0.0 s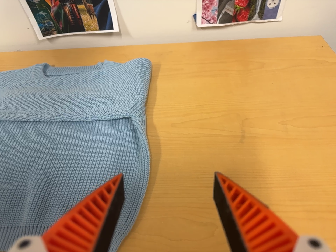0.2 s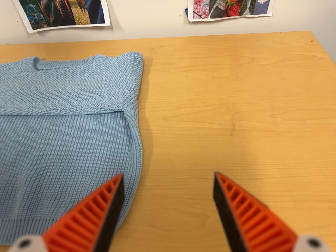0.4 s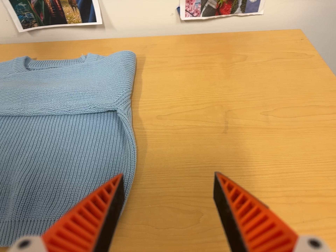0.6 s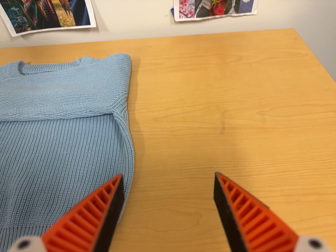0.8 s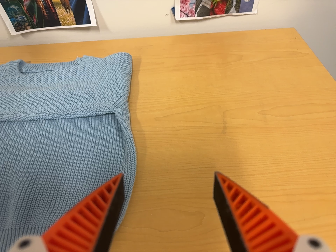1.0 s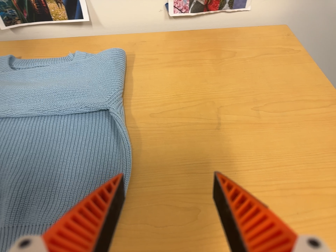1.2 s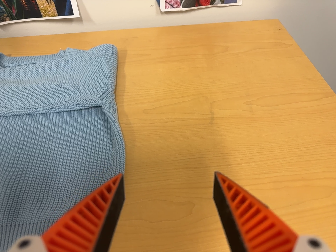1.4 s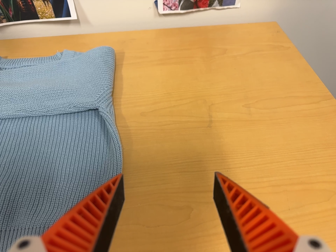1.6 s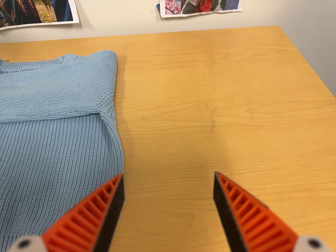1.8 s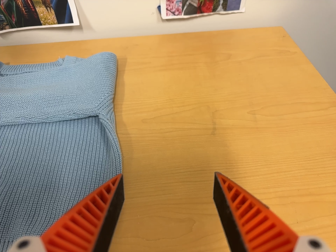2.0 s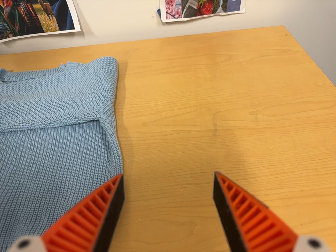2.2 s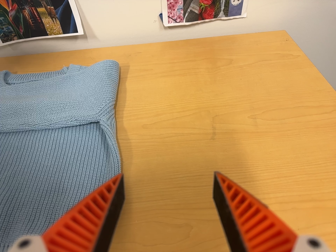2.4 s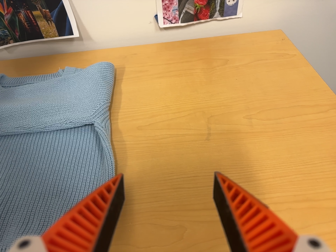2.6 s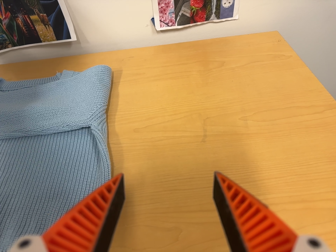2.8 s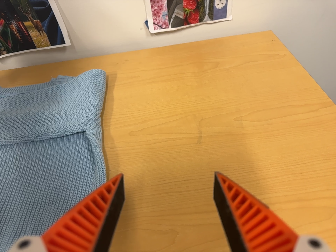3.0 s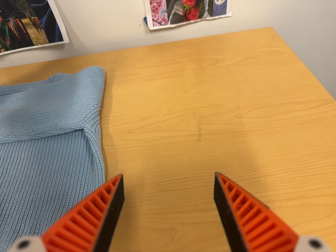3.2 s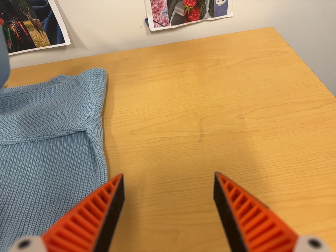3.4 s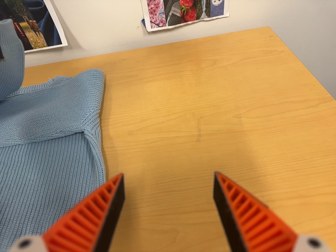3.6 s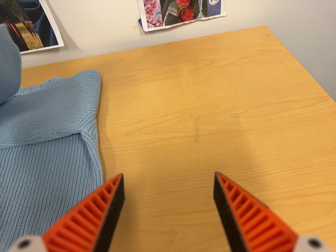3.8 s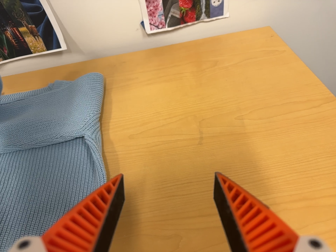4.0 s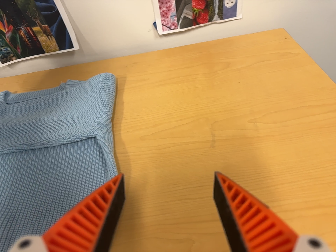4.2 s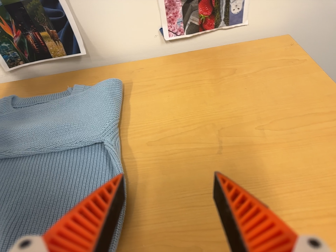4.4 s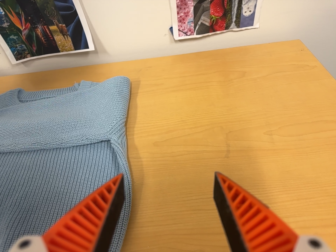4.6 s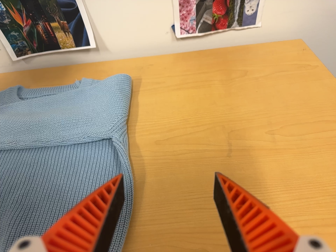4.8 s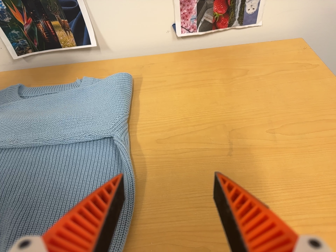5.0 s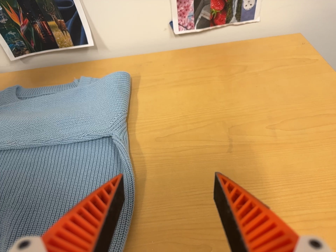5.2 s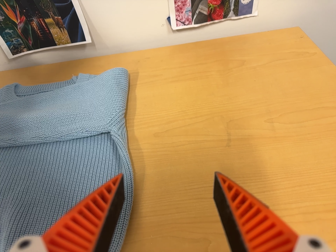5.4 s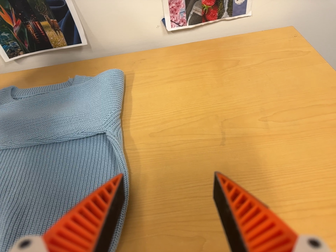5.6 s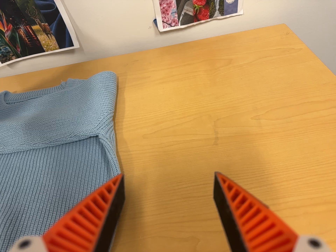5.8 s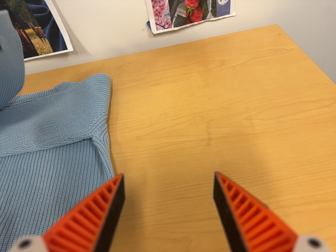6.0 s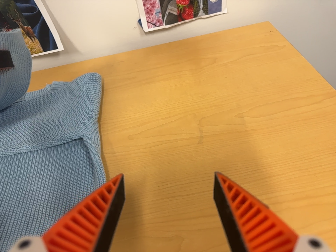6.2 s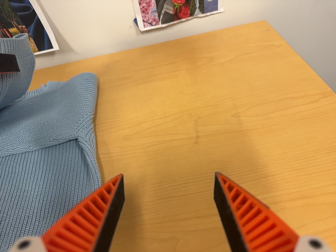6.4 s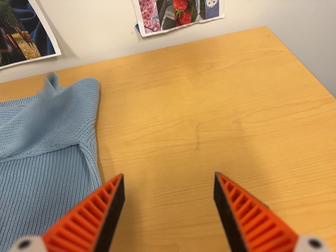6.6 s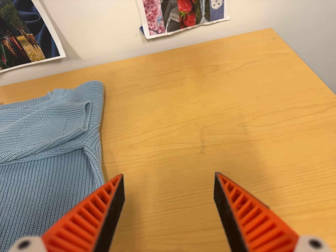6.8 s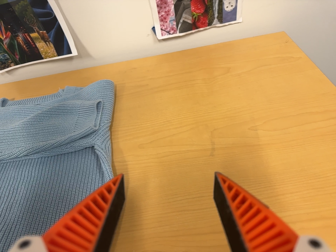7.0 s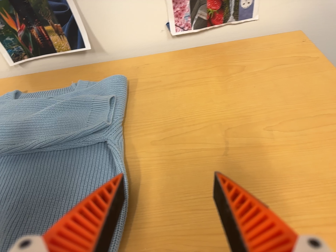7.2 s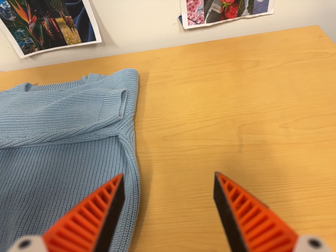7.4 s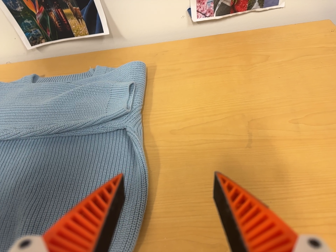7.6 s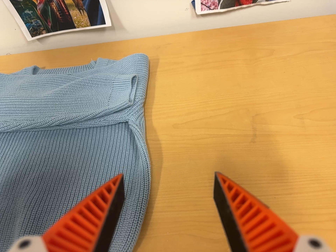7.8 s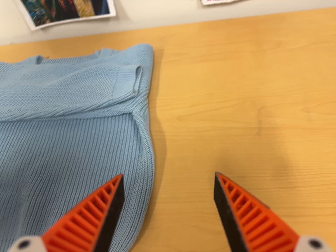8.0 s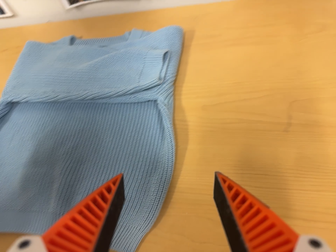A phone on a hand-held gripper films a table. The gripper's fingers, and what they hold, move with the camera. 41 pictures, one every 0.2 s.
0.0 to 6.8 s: The camera travels to its right, about 6 cm, so close, fixed things drift to the left. It rolls about its line of sight by about 10 degrees, and the scene rotates counterclockwise.
6.8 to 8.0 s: The camera swings to its left by about 10 degrees, and the scene slides to the right. Its aim tips toward the bottom of its view by about 15 degrees, and the scene shifts upward. It rolls about its line of sight by about 10 degrees, and the scene rotates clockwise.
The film runs forward here.
